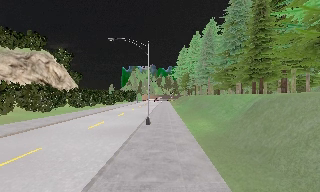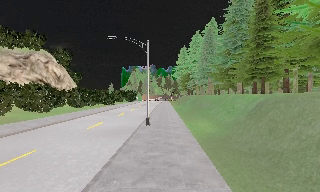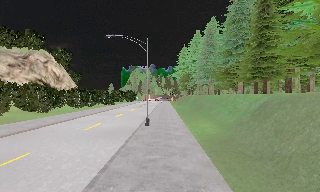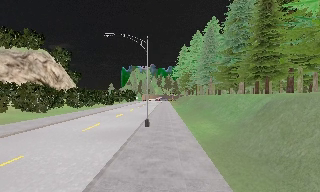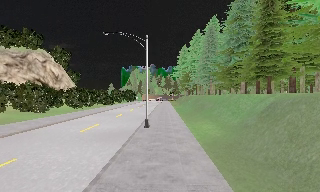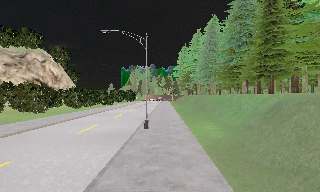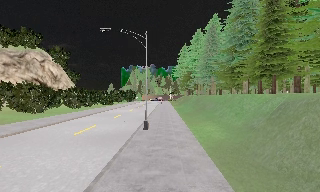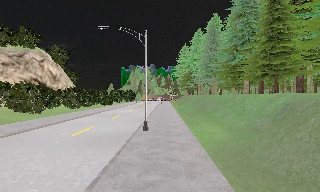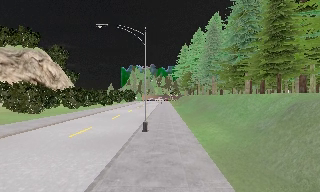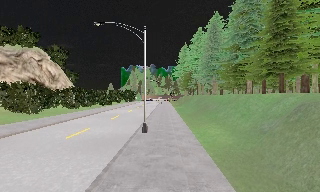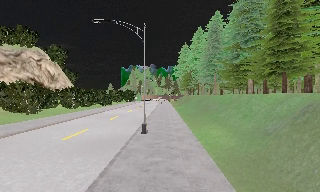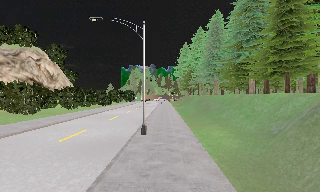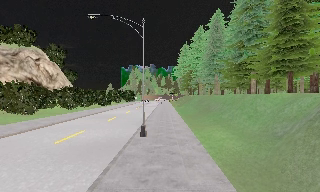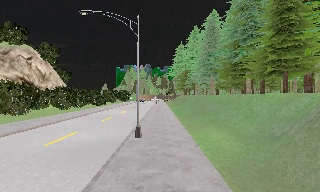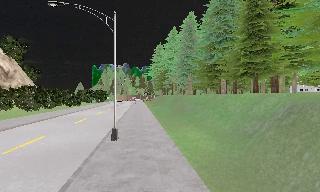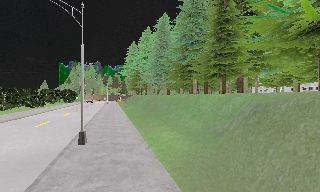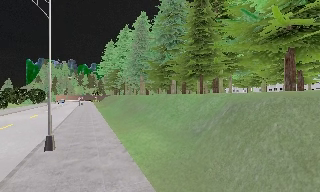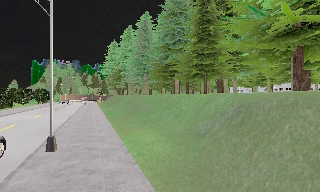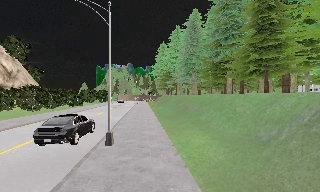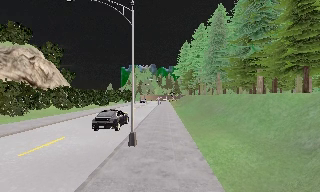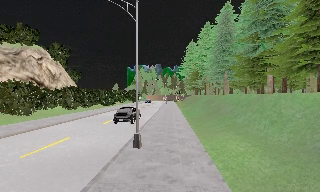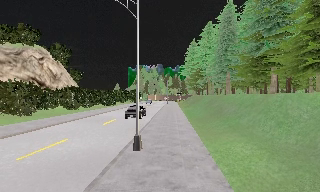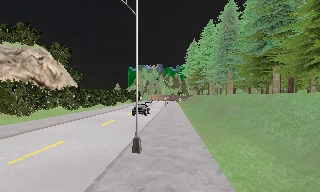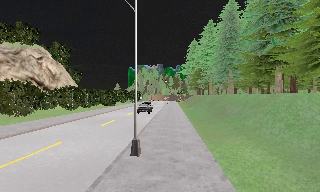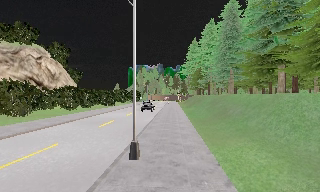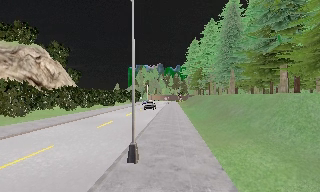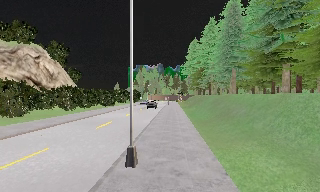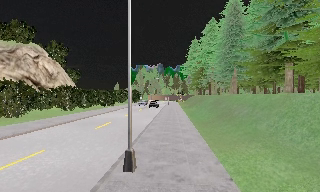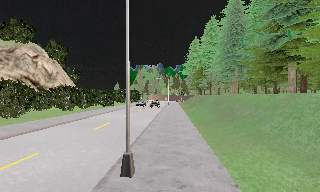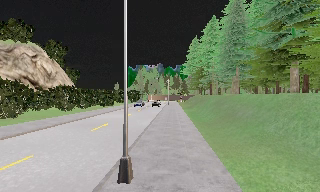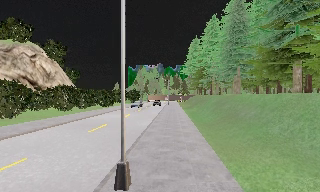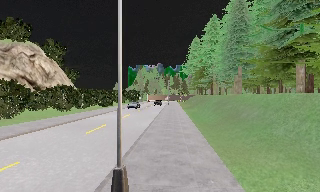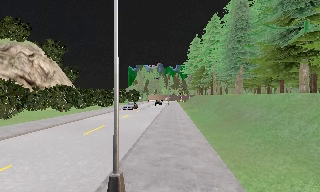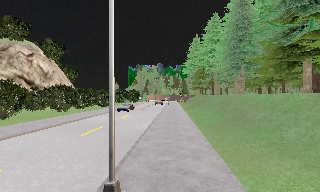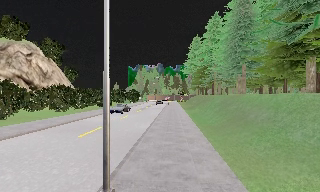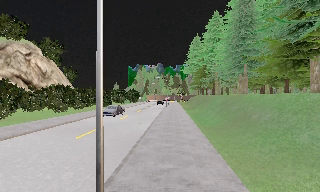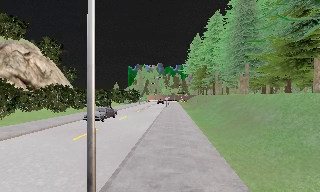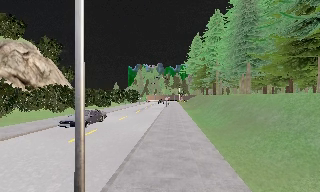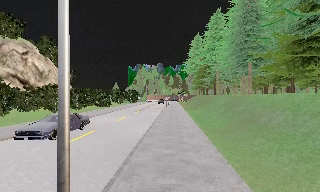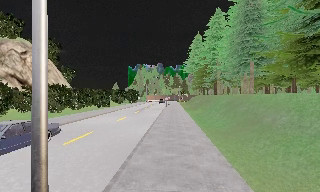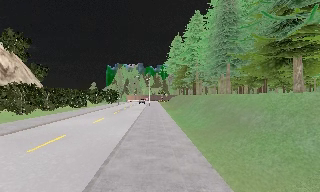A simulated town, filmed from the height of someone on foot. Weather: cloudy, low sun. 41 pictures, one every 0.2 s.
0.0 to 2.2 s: The camera travels forward, about 4 m, so what stands in front looms larger.
2.2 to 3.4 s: The scene slides to the left, as the camera pans about 25 degrees to its right. It travels forward, about 1.5 m, so what stands in front looms larger.
3.4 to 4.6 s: The camera swings to its left by about 30 degrees, and the scene slides to the right. It travels forward, about 2 m, so what stands in front looms larger.
4.6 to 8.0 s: The camera travels forward, about 6 m, so what stands in front looms larger.
The film runs forward here.
